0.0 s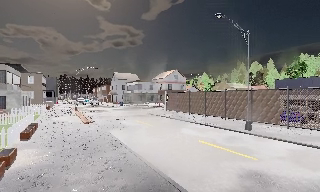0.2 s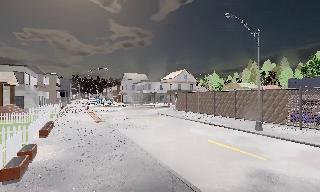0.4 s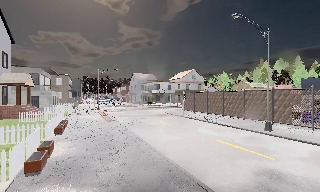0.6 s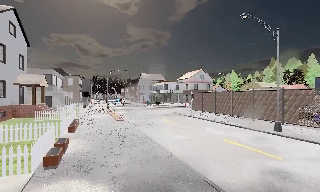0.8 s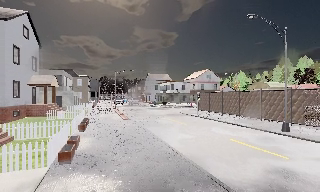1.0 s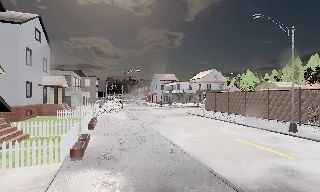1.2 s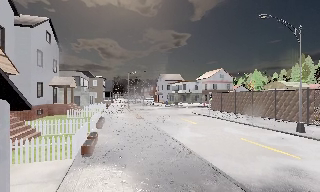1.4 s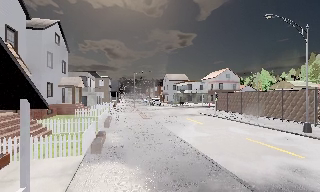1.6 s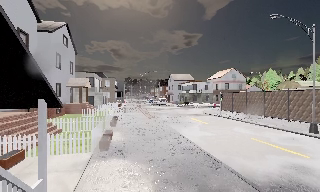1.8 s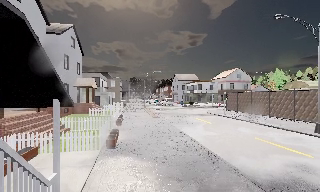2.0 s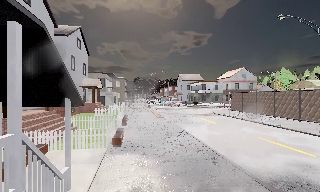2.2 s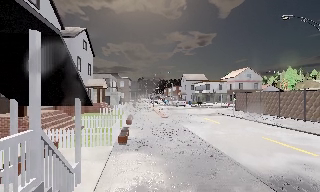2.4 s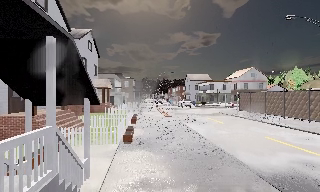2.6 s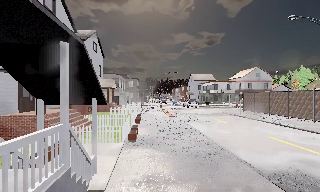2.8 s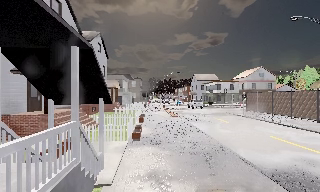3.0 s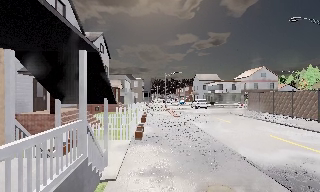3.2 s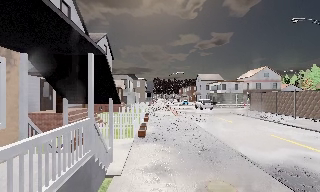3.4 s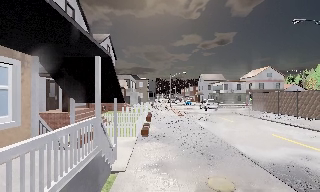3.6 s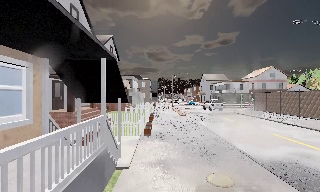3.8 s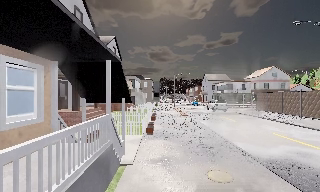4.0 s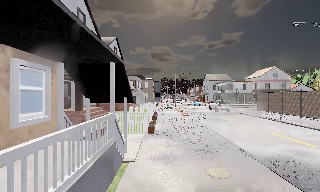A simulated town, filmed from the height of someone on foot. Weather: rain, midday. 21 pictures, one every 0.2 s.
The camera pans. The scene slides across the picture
to the right.
The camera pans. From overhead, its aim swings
counterclockwise.
0.0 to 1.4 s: The camera swings to its left by about 20 degrees, and the scene slides to the right. It travels backward, about 1.5 m, so what stands in front gets smaller.
1.4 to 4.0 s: The camera pans to its left, which is counterclockwise from overhead, by about 15 degrees. It travels backward, about 3 m, so what stands in front gets smaller.
The film runs backward here.
